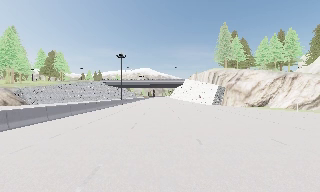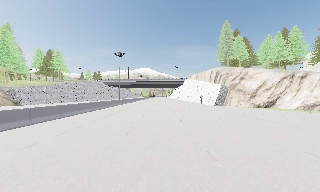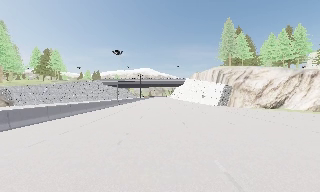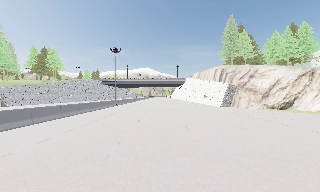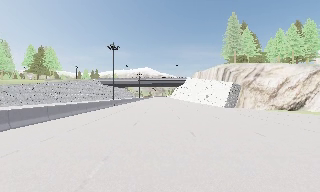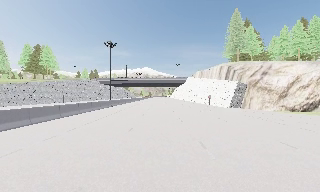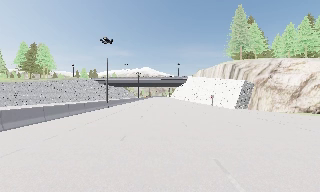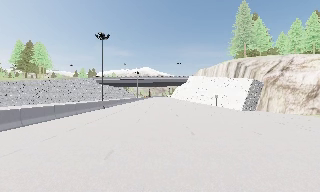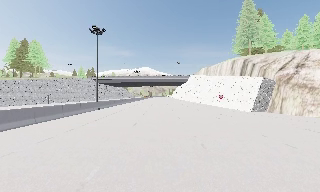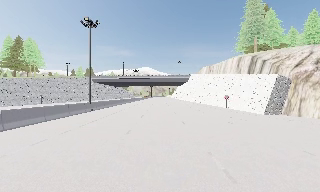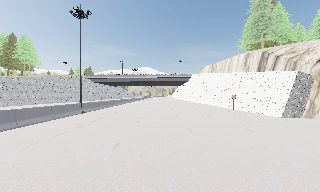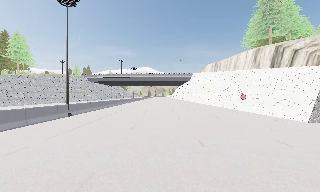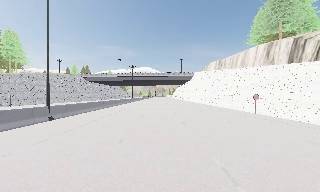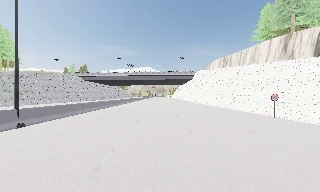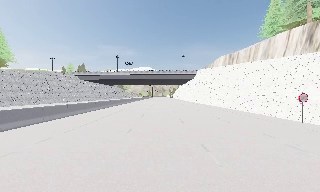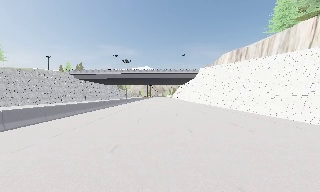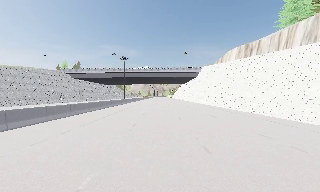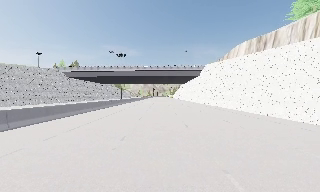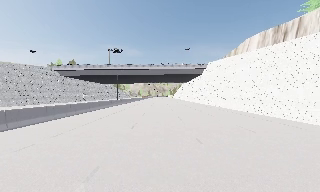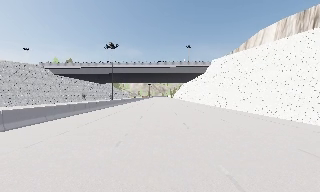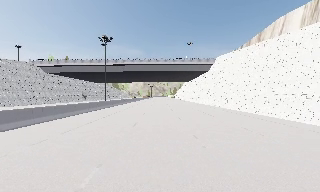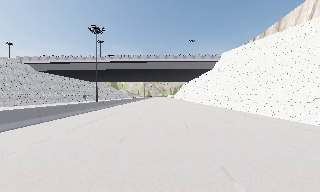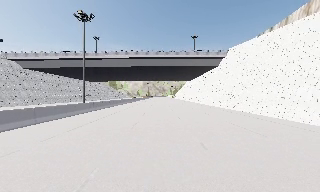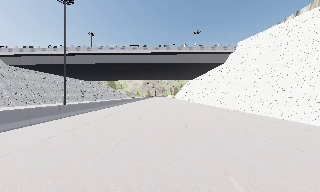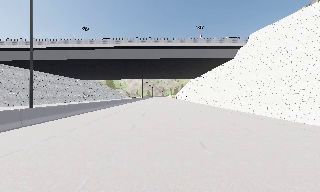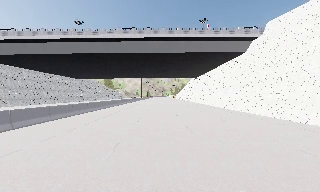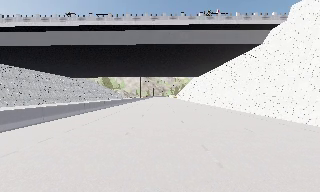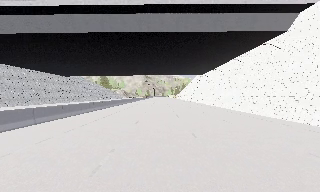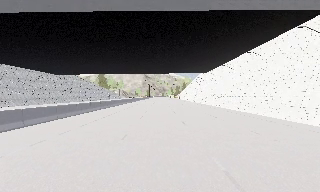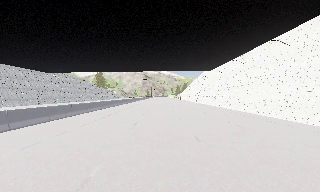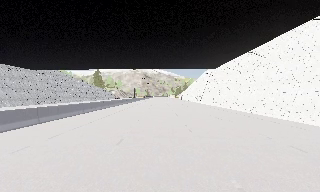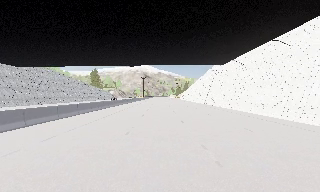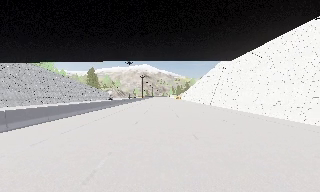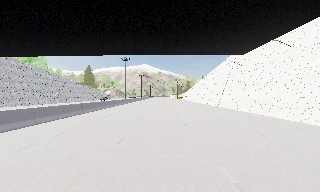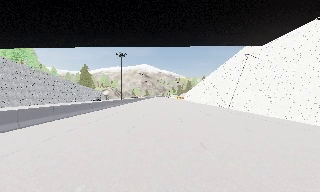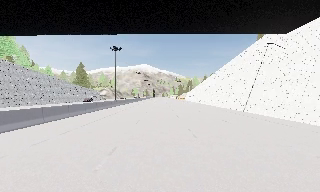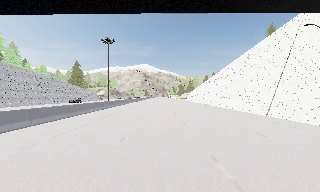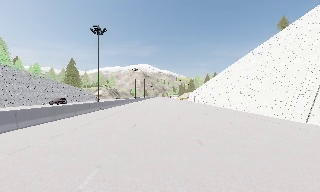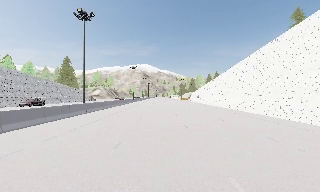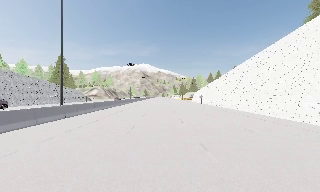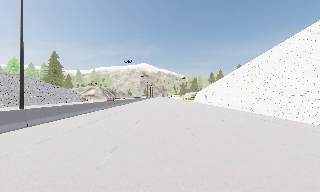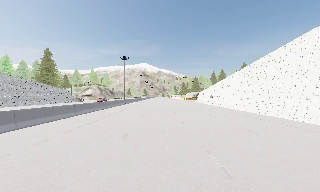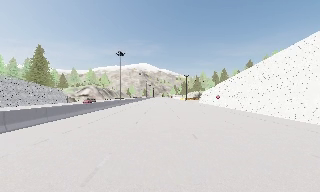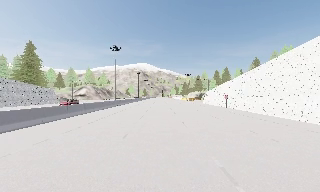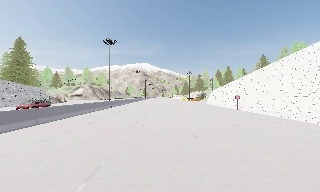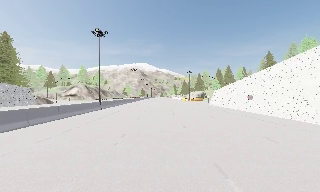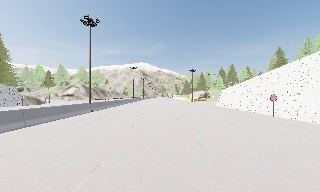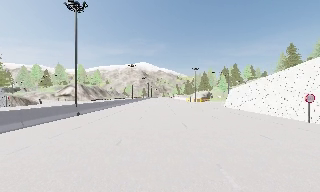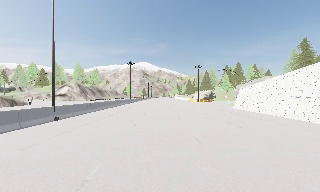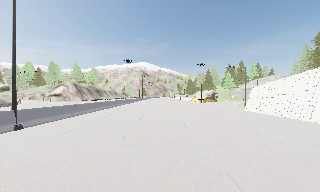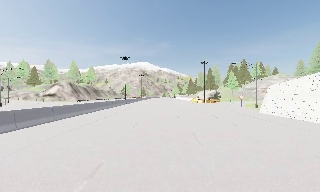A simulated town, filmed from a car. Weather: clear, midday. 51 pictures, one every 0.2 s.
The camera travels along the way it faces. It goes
forward.
0.0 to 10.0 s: The camera travels forward, about 175 m, so what stands in front looms larger. It gains speed.
The film runs forward here.
